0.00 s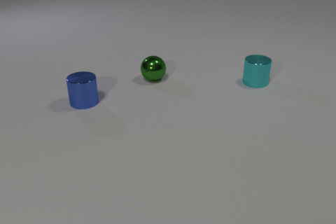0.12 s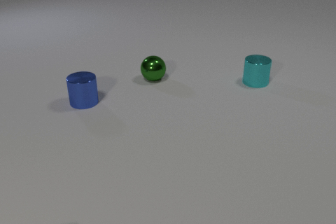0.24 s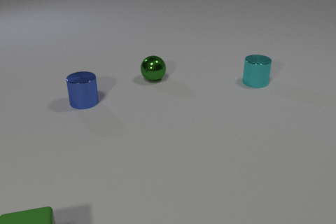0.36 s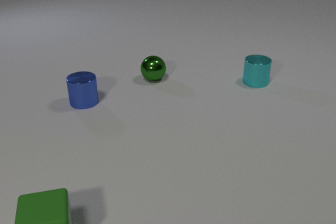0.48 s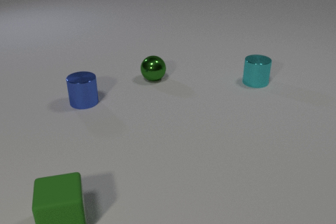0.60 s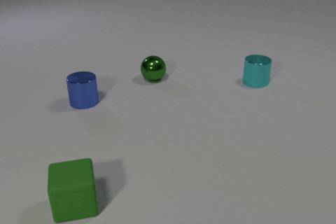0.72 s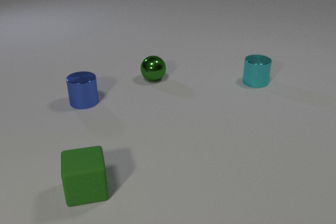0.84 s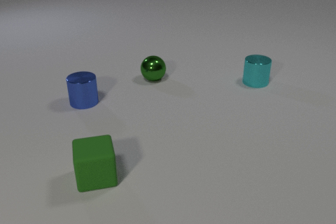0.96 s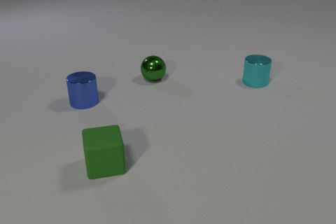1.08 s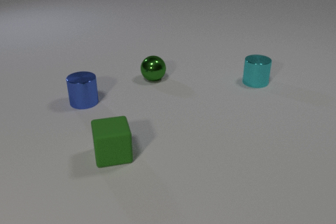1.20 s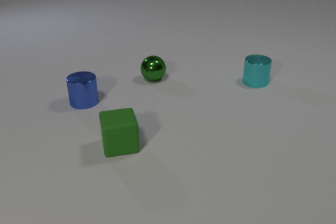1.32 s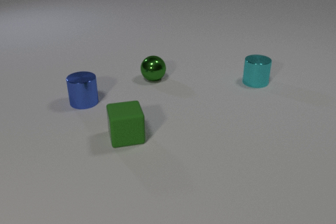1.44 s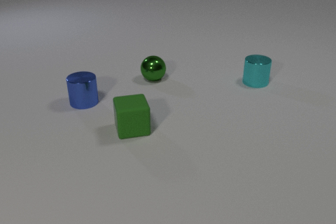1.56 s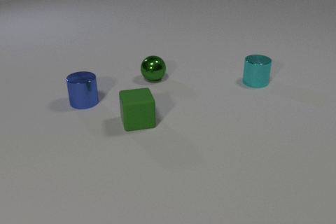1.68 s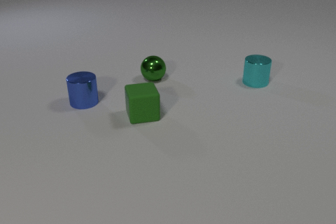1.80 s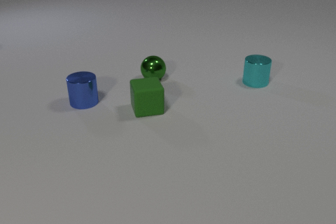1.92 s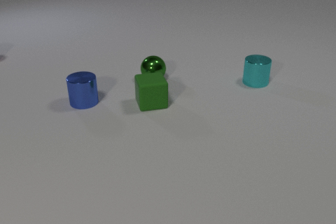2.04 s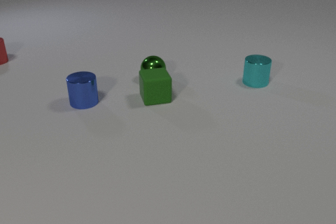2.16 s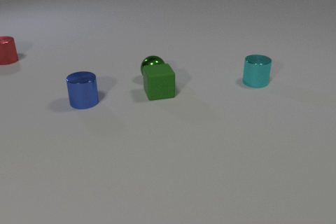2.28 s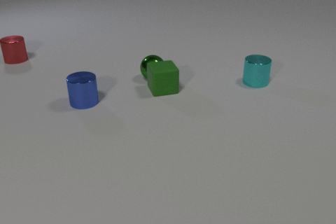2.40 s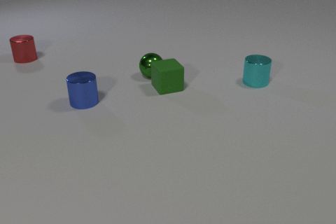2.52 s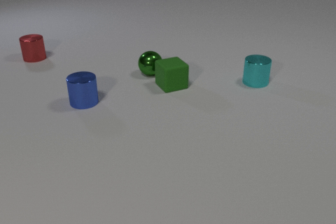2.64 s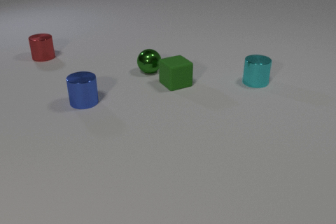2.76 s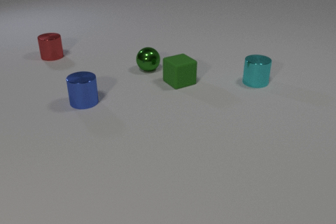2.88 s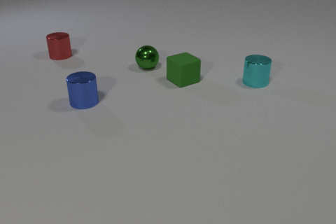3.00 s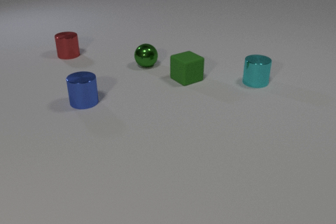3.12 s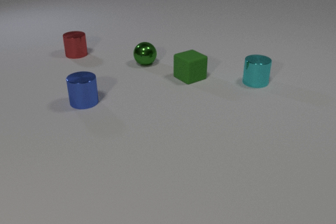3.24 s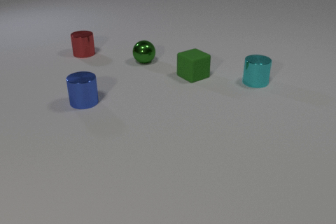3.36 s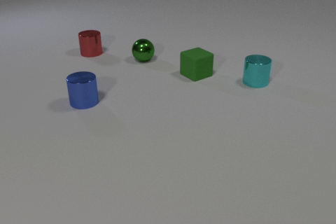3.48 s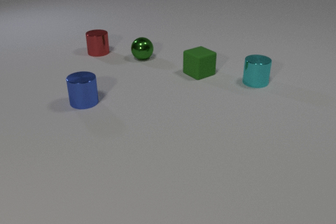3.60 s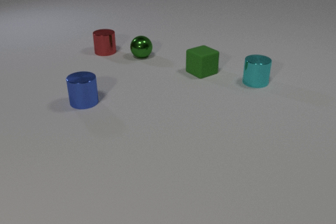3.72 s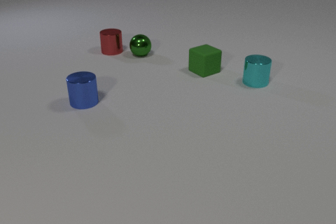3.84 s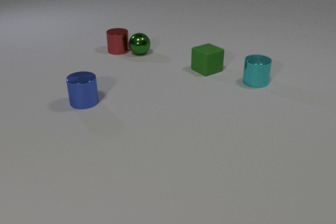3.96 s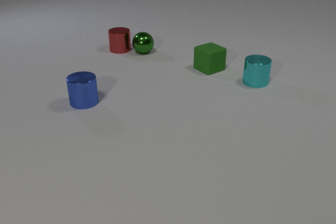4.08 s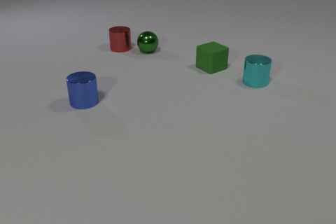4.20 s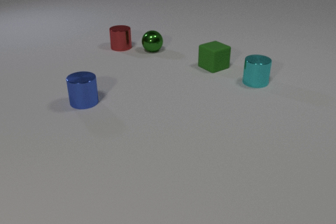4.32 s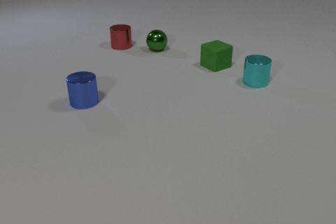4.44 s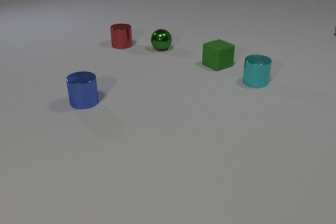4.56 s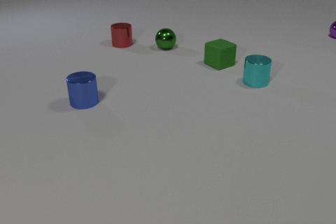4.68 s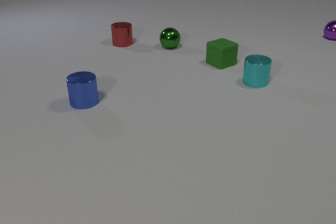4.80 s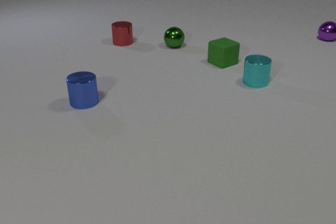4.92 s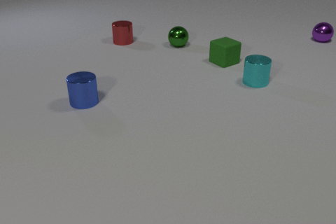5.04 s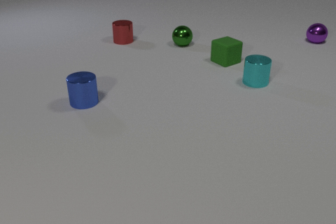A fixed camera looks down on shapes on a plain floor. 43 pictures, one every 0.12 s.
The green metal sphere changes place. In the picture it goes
away from the camera.
The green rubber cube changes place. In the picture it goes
away from the camera.
0.00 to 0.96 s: The green rubber cube comes in at the bottom edge, slides away from the camera and to the right.
0.96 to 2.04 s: The green rubber cube slides away from the camera and to the right. The red metal cylinder comes in at the left edge, slides to the right.
2.04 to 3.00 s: The green rubber cube slides away from the camera and to the right. The green metal sphere rolls away from the camera. The red metal cylinder slides to the right. The green rubber cube and the green metal sphere collide.
3.00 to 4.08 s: The green rubber cube slides away from the camera and to the right. The green metal sphere rolls away from the camera. The red metal cylinder slides to the right. The green metal sphere and the red metal cylinder collide.
4.08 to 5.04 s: The green rubber cube slides away from the camera and to the right. The green metal sphere rolls to the right and away from the camera. The red metal cylinder slides away from the camera. The purple metal sphere comes in at the right edge, rolls toward the camera and to the left.
What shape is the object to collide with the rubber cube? sphere.
Are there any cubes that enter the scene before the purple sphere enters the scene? yes.
What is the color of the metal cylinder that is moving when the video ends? red.
